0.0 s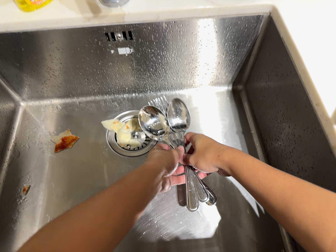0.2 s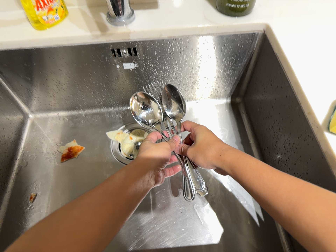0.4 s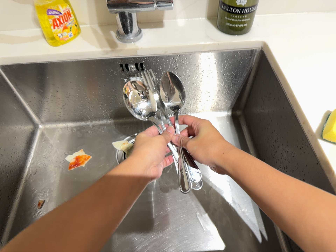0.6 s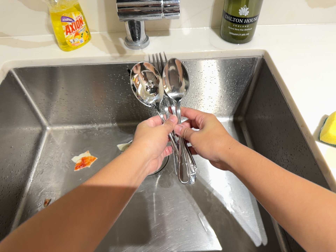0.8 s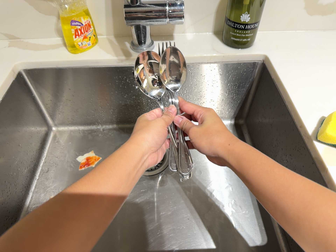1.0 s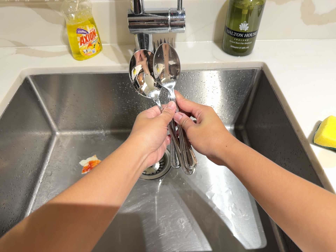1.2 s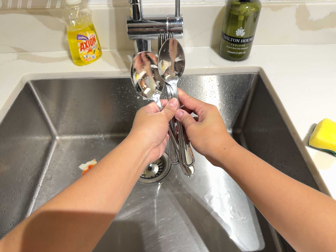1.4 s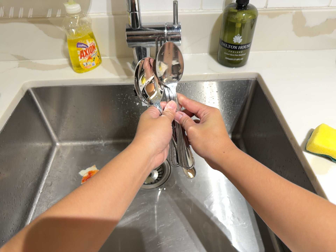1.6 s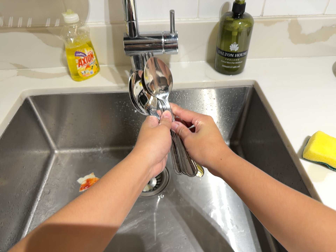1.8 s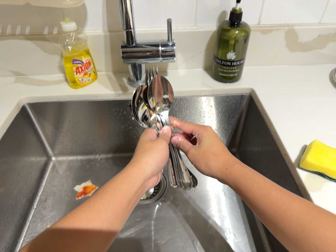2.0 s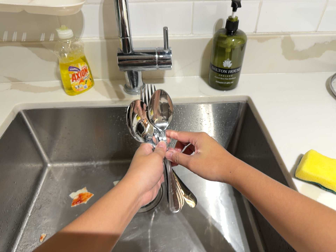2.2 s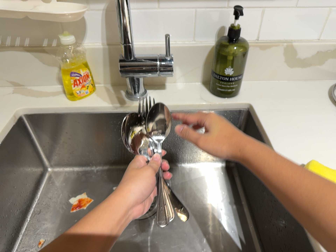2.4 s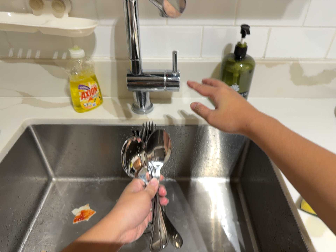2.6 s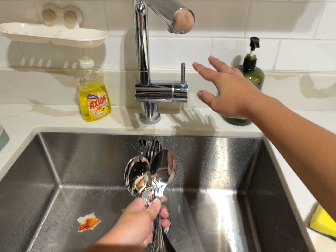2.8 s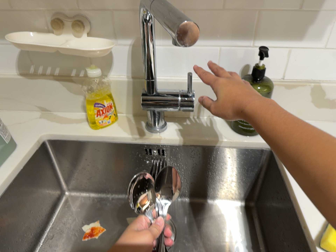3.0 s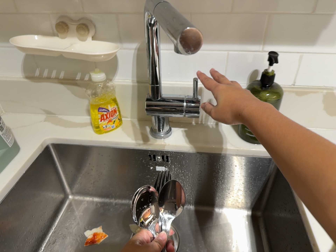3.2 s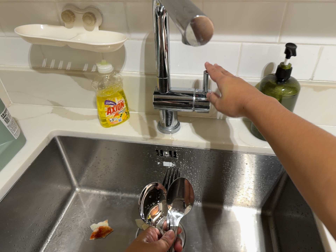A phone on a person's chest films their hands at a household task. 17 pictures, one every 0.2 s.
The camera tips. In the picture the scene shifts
downward.
0.0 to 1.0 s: The camera travels backward and toward the bottom of its view, about 12 cm, so what stands in front gets smaller. Its aim tips toward the top of its view by about 15 degrees.
1.0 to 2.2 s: The camera shifts only a little, or ends up much as it began.
2.2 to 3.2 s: The camera travels toward the top of its view, about 7 cm, so close, fixed things drift downward.
The film runs forward here.
